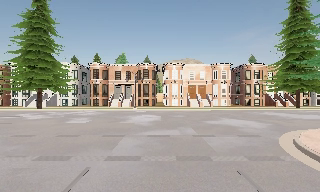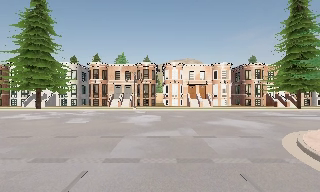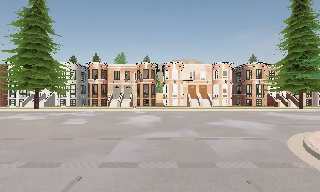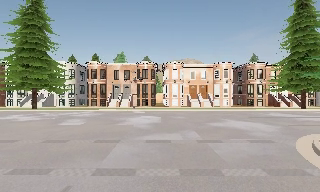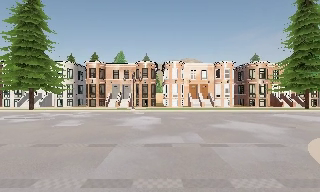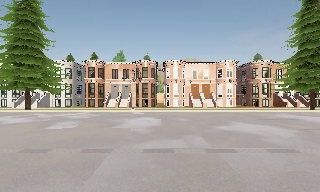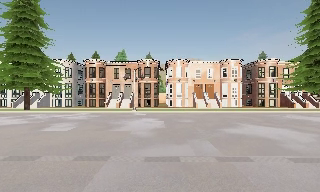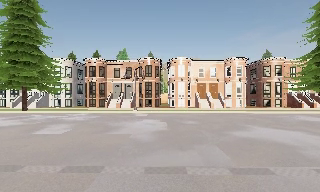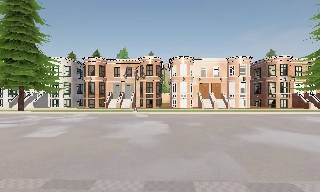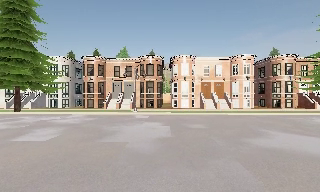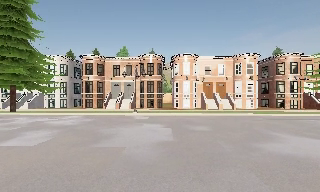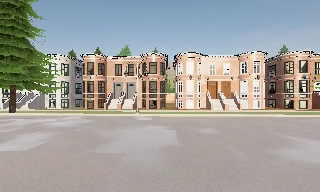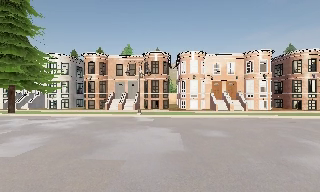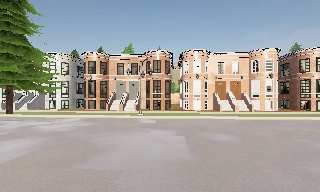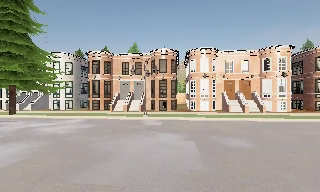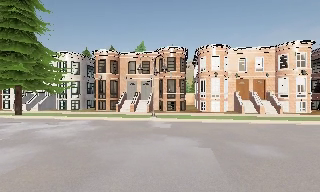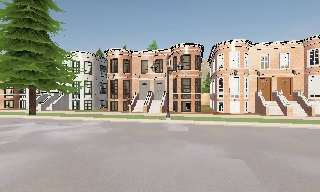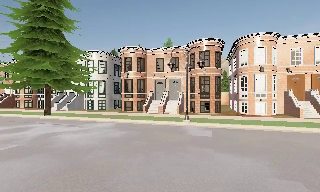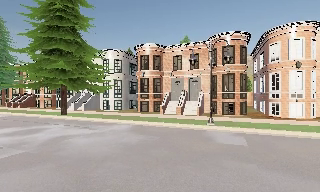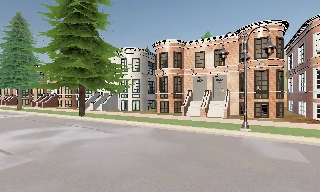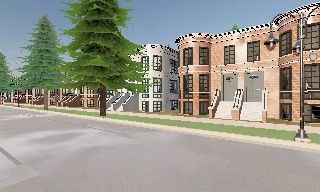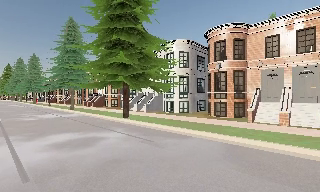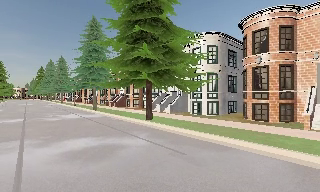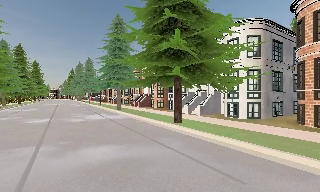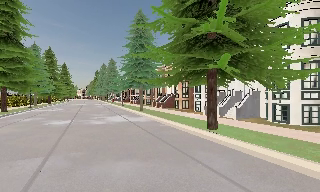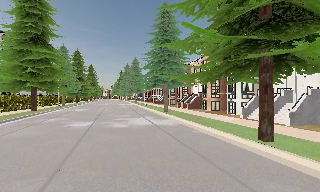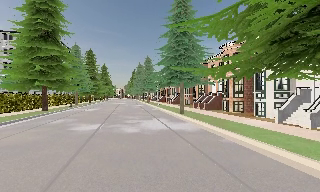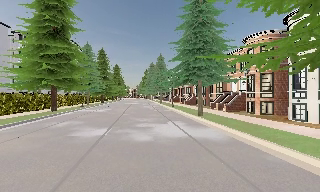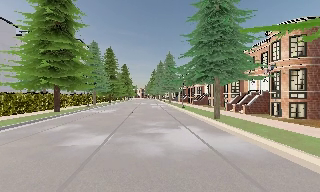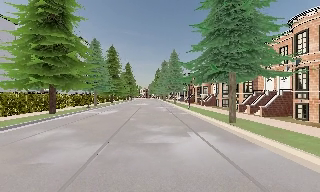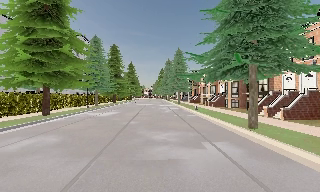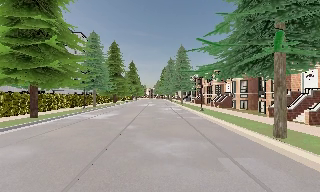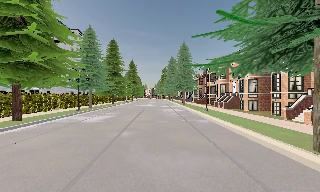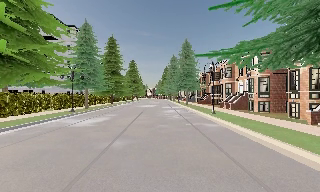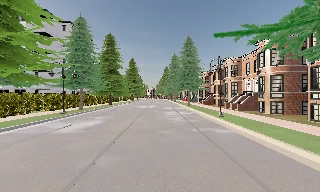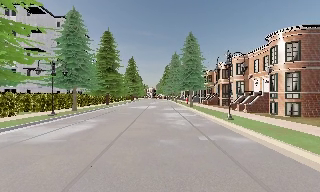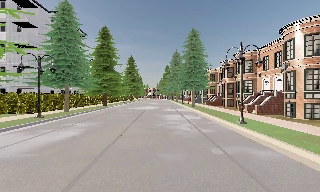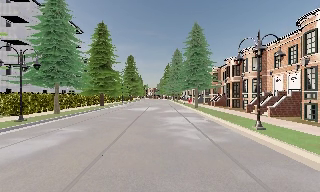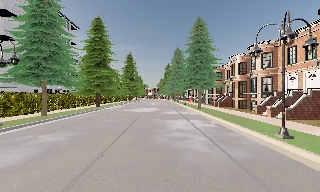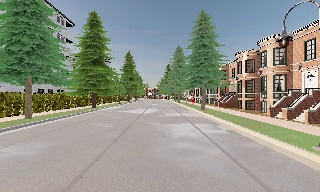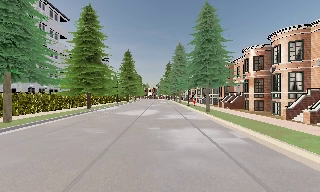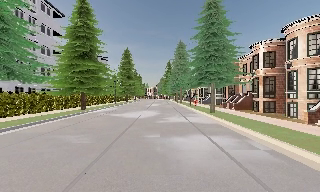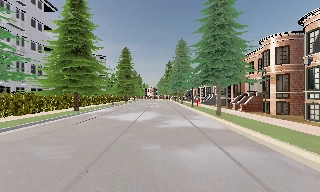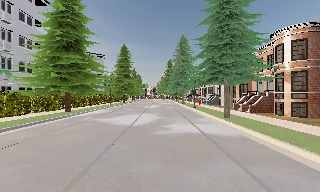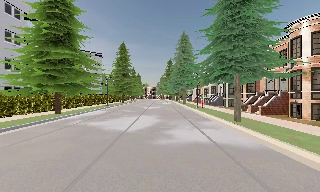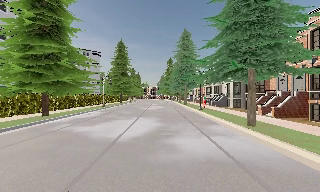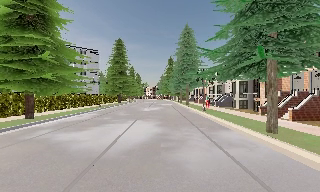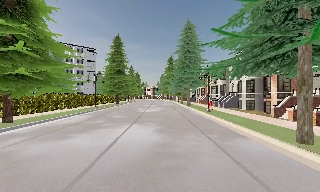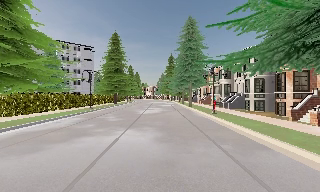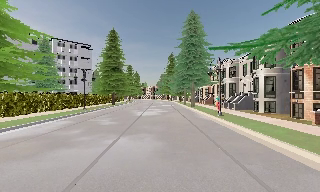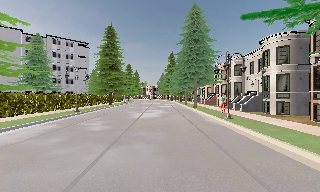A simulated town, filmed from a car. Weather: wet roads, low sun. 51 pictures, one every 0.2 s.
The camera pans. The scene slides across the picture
to the right.
The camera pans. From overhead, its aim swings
counterclockwise.
0.0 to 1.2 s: The camera travels forward, about 2.5 m, so what stands in front looms larger. It gains speed.
1.2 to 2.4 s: The camera travels forward, about 4 m, so what stands in front looms larger.
2.4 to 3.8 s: The camera pans to its left, which is counterclockwise from overhead, by about 25 degrees. It travels forward, about 6 m, so what stands in front looms larger. It gains speed.
3.8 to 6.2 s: The camera swings to its left by about 60 degrees, and the scene slides to the right. It travels forward, about 18 m.
6.2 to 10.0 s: The camera travels forward, about 30 m, so what stands in front looms larger.
The film runs forward here.
